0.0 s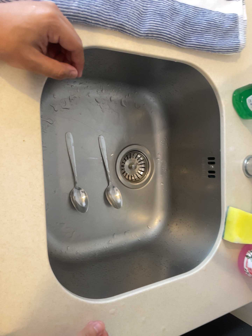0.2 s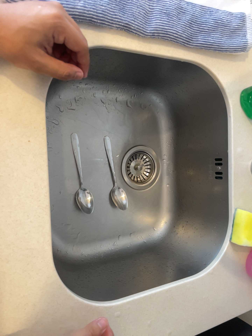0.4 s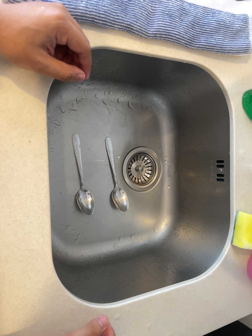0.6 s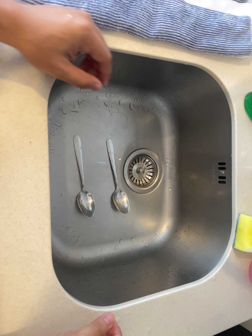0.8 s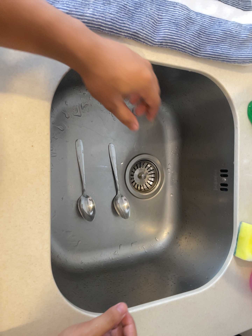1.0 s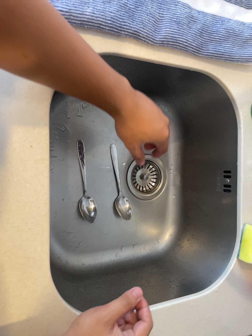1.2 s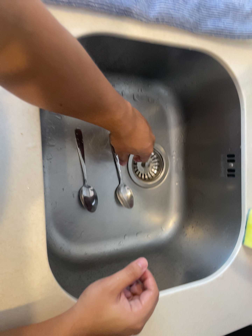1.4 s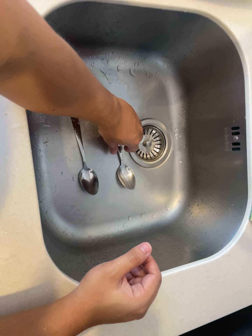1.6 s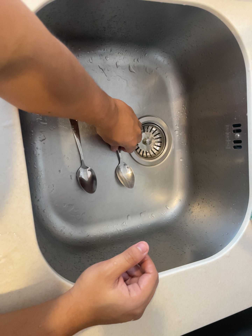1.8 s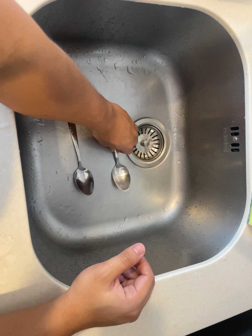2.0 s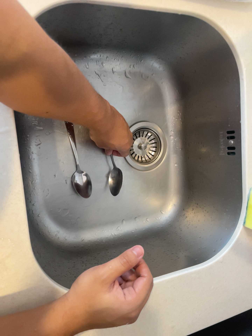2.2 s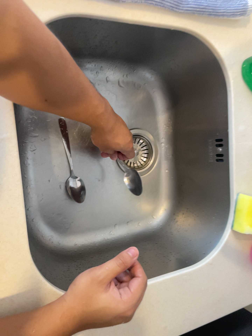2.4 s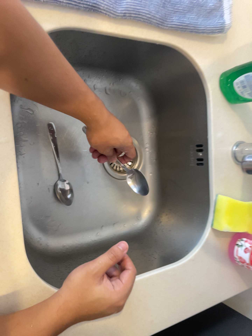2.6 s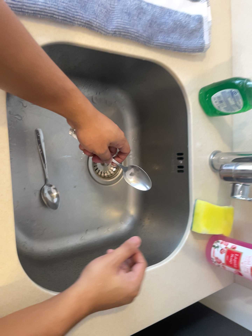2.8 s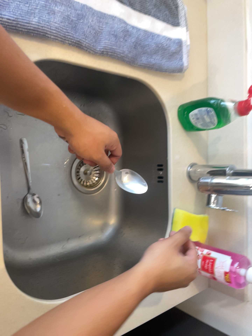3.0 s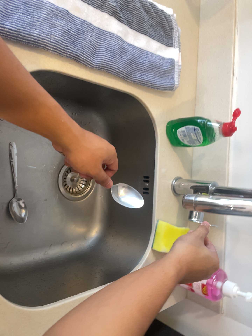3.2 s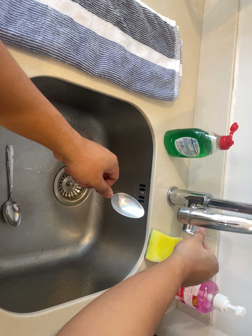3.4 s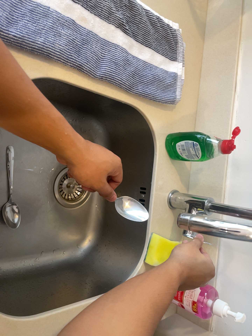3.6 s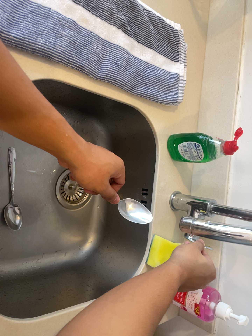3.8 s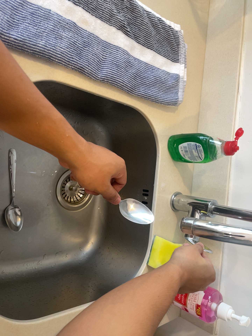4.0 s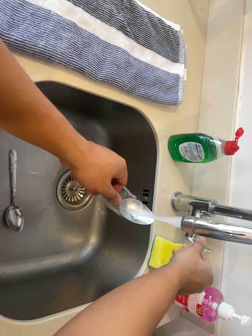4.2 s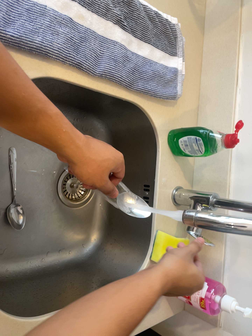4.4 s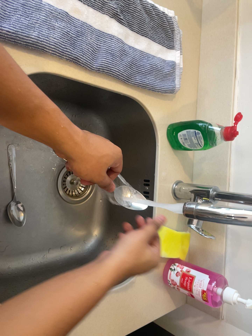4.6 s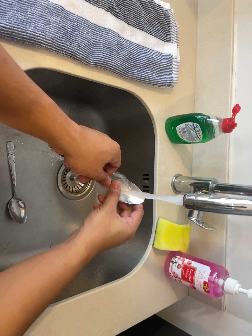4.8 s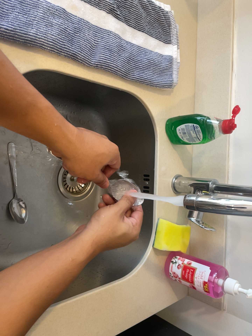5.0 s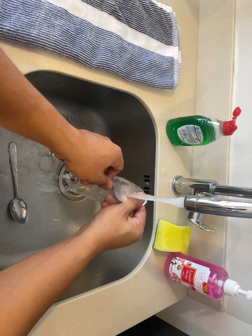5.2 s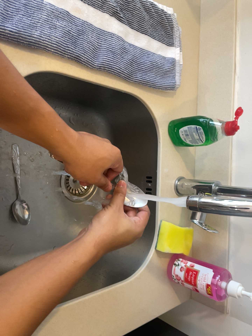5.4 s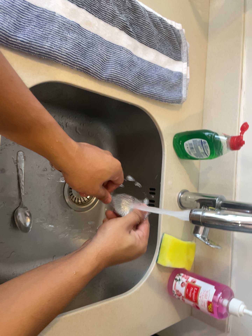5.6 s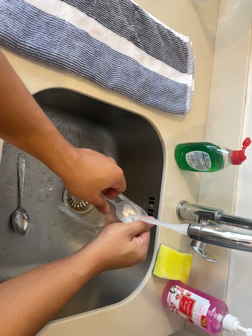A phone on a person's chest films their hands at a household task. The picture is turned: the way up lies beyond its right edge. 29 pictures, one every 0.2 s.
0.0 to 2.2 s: The camera shifts only a little, or ends up much as it began.
2.2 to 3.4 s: The camera pans to its right by about 20 degrees. It travels backward, about 12 cm, so what stands in front gets smaller. It rolls about its line of sight by about 10 degrees, and the scene rotates clockwise.
3.4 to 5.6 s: The camera shifts only a little, or ends up much as it began.
The film runs forward here.
